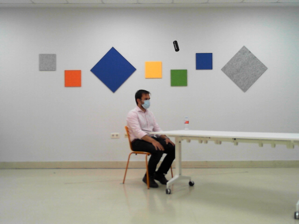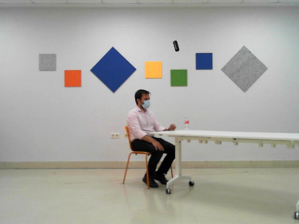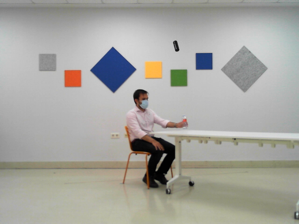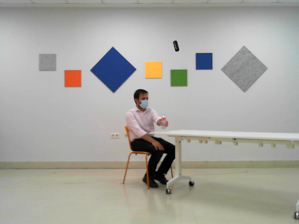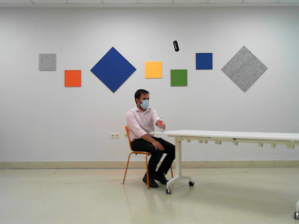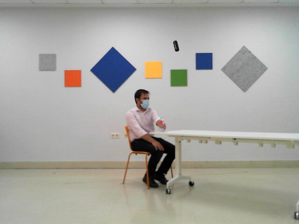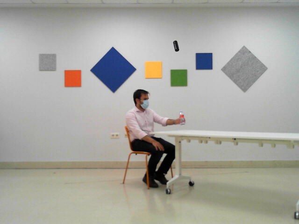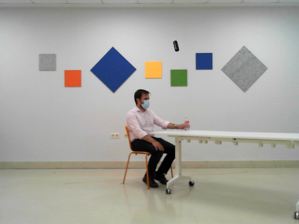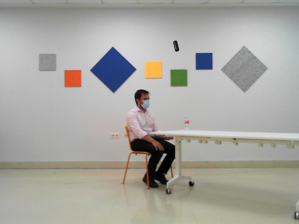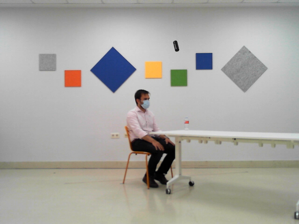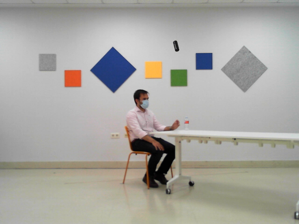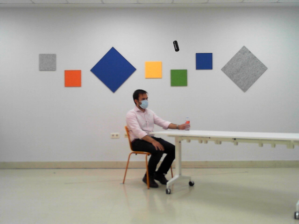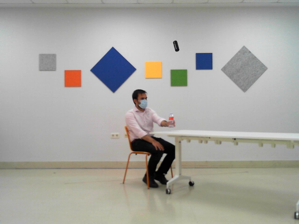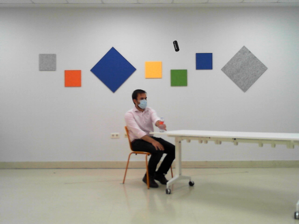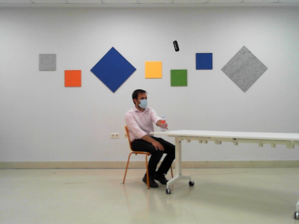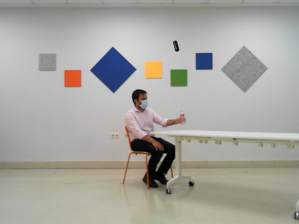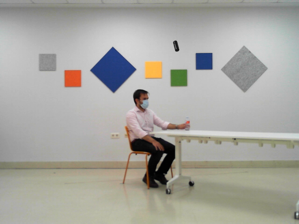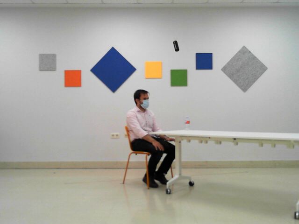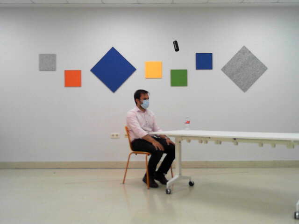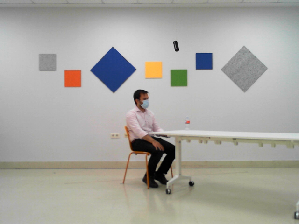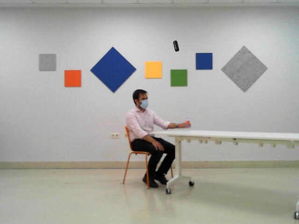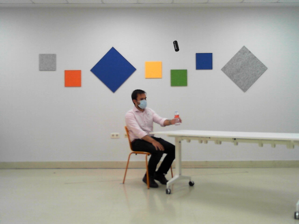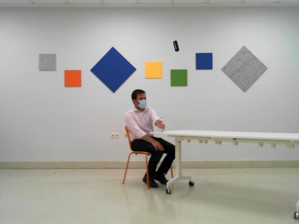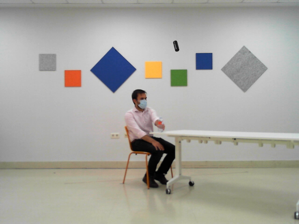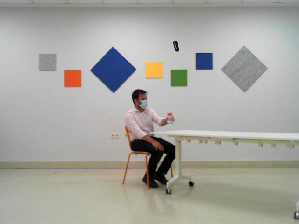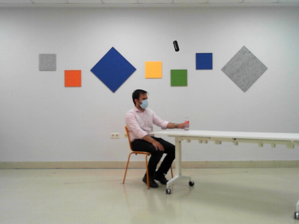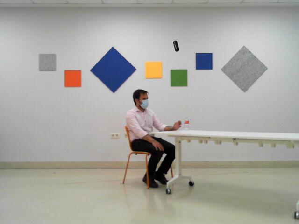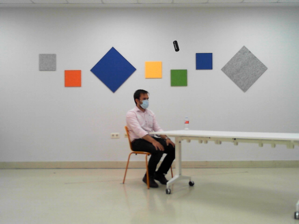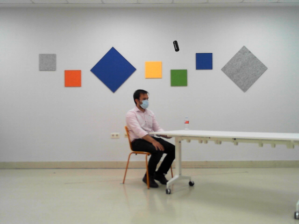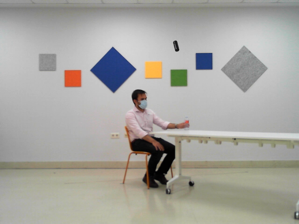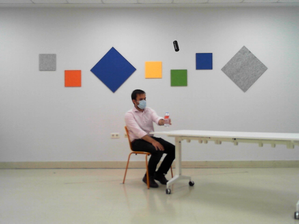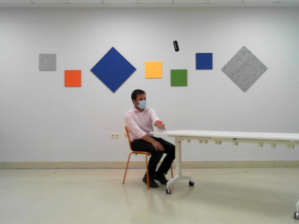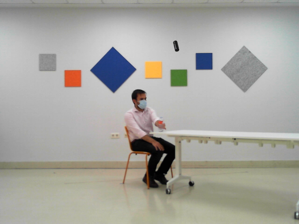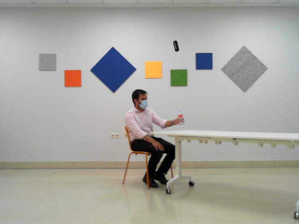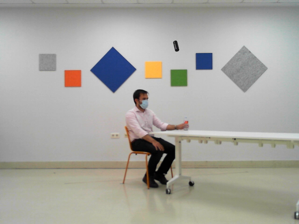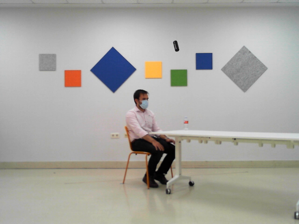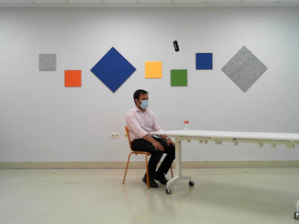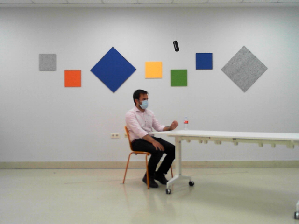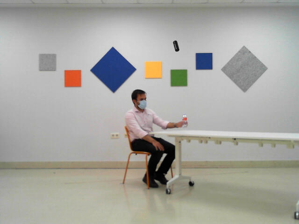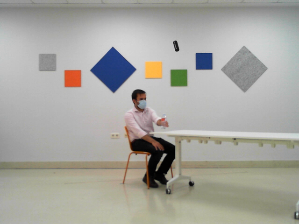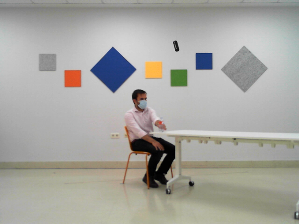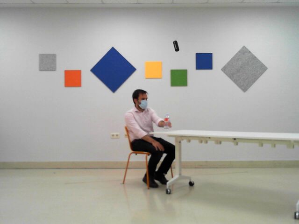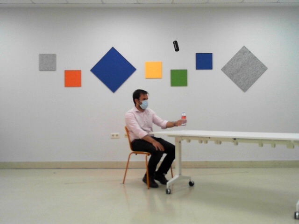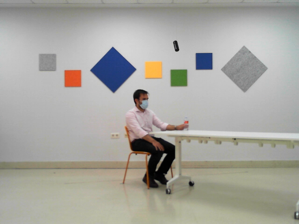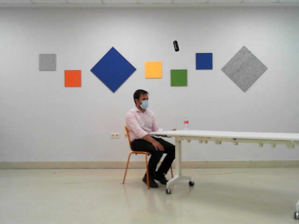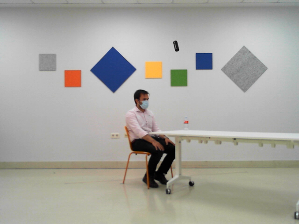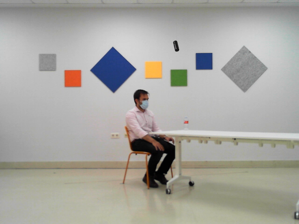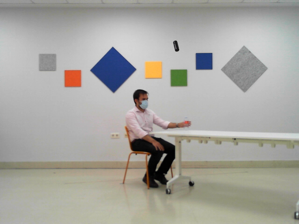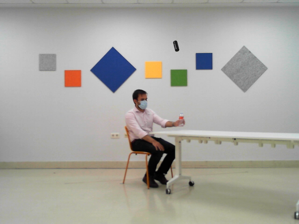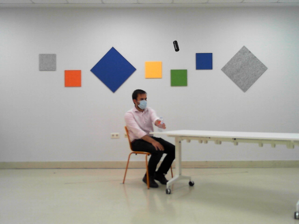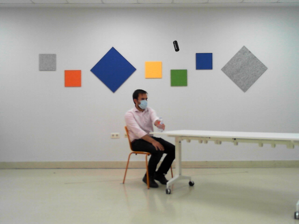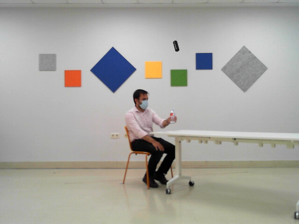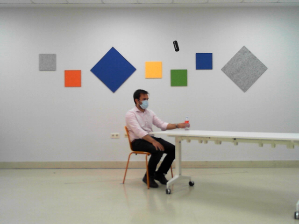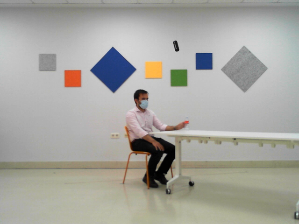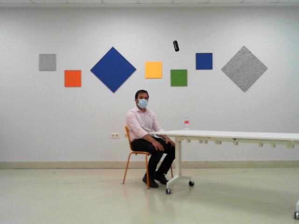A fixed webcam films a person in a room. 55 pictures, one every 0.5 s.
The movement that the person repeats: Move a bottle from side to side, left hand.
